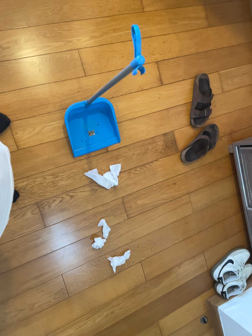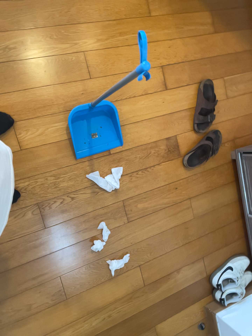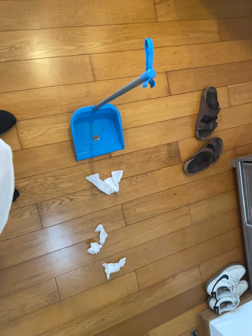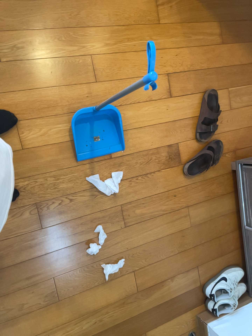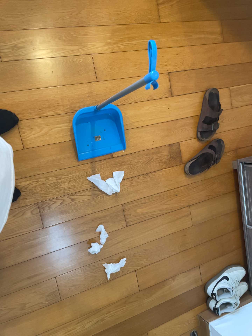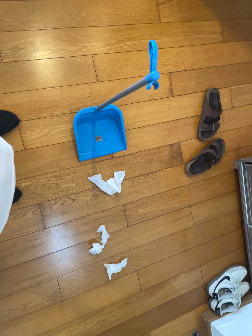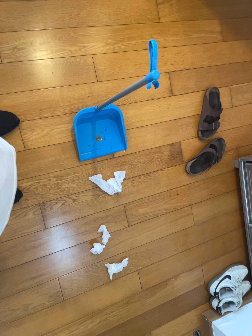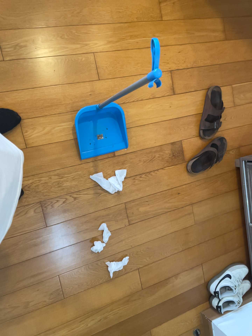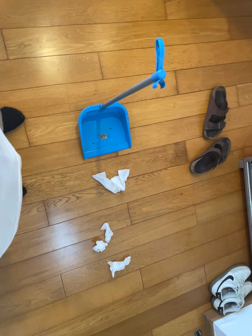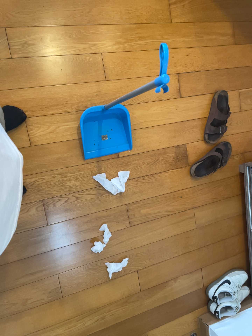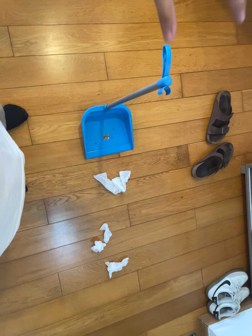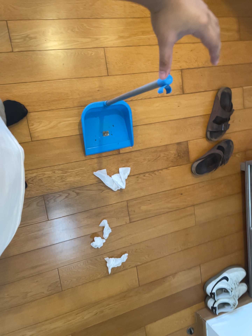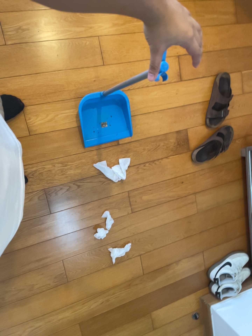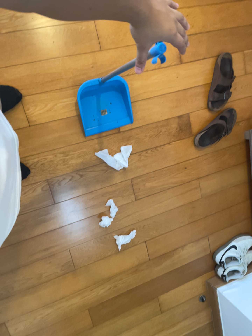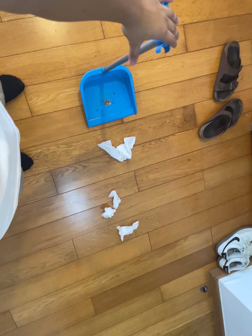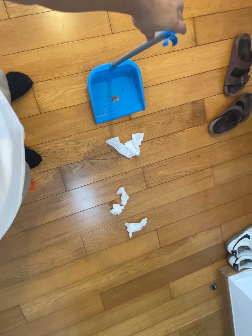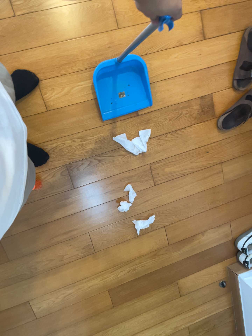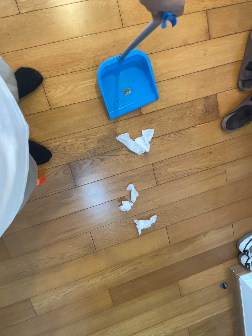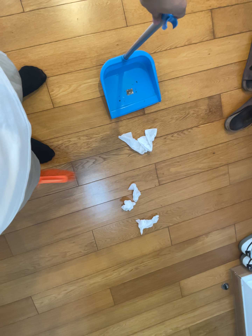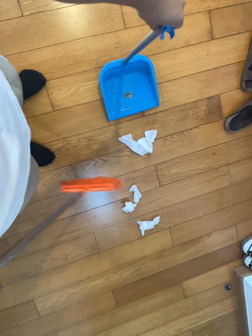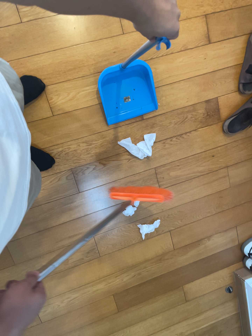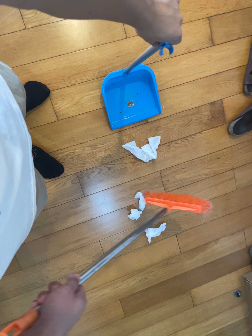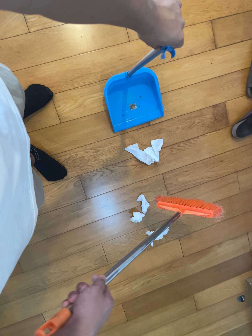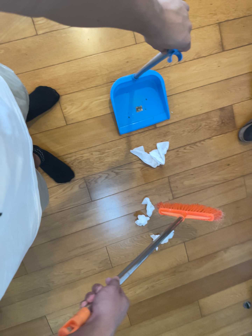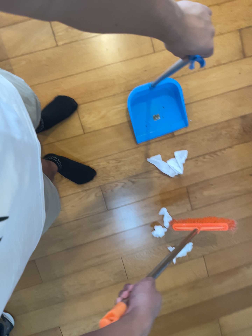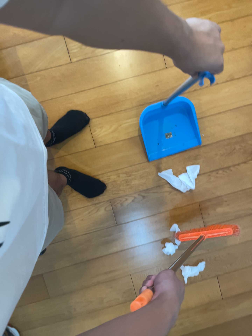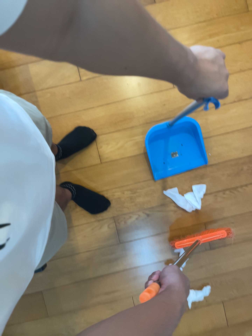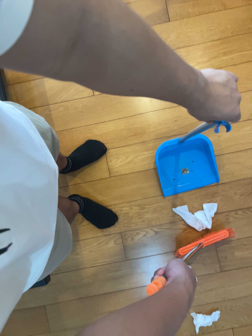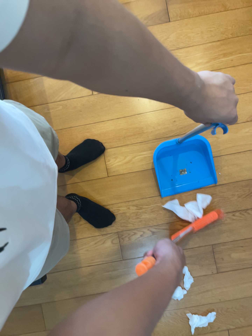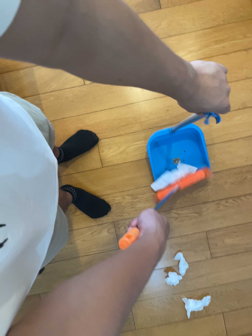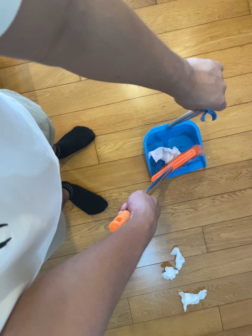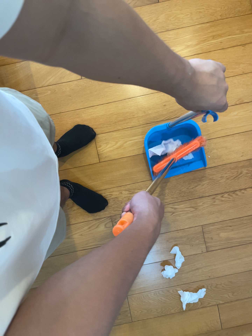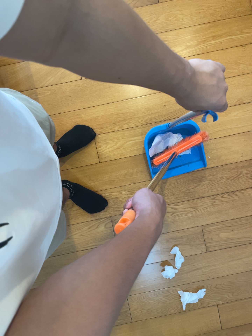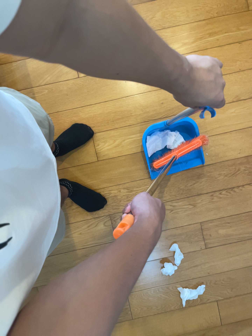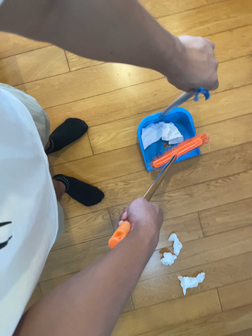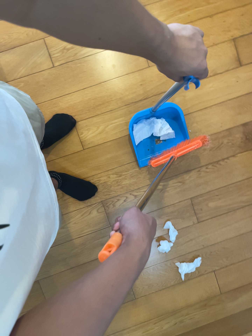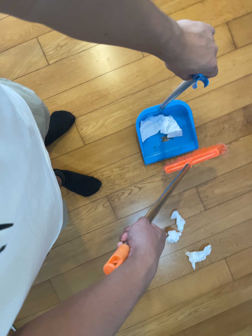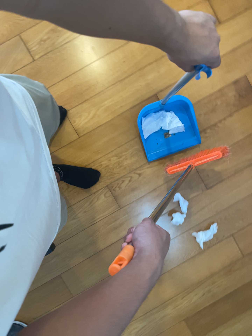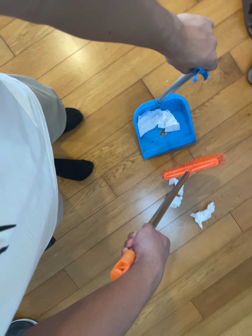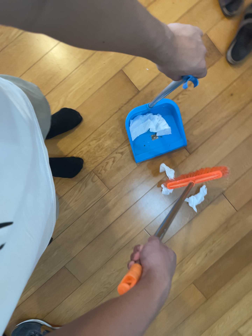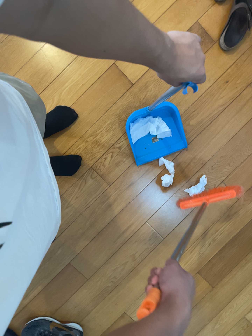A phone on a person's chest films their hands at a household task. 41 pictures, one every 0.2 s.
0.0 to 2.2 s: The camera travels toward the top of its view, about 6 cm, so close, fixed things drift downward. It rolls about its line of sight by about 10 degrees, and the scene rotates clockwise.
2.2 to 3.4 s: The camera's aim tips toward the bottom of its view by about 10 degrees, and the scene shifts upward.
3.4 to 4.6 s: The camera shifts only a little, or ends up much as it began.
4.6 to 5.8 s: The camera pans to its left by about 10 degrees. It travels to its right and forward, about 8 cm. Its aim tips toward the top of its view by about 10 degrees, and the scene shifts downward.
5.8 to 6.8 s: The camera shifts only a little, or ends up much as it began.
6.8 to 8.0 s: The camera travels toward the bottom of its view and to its right, about 18 cm, so close, fixed things drift upward. It rolls about its line of sight by about 30 degrees, and the scene rotates counterclockwise.
The film runs forward here.
